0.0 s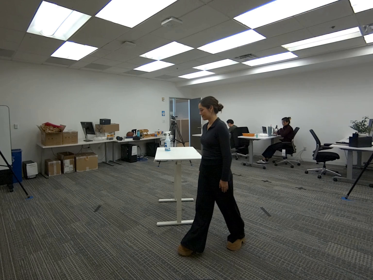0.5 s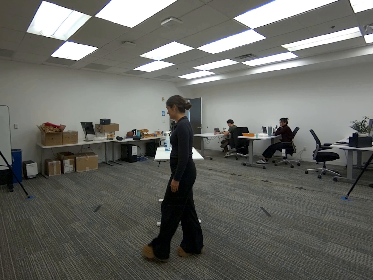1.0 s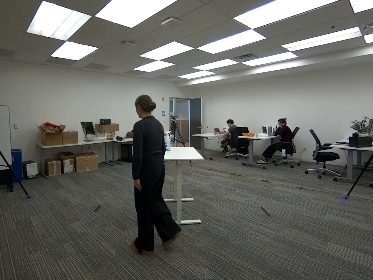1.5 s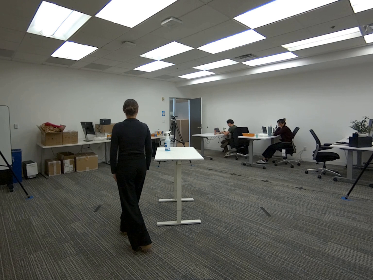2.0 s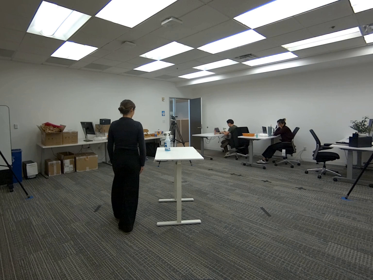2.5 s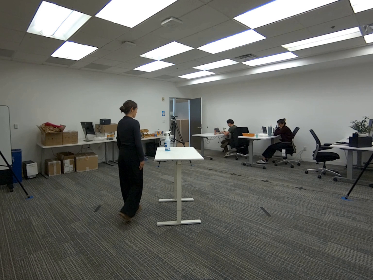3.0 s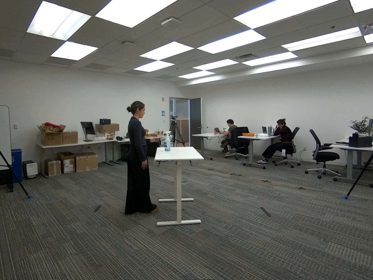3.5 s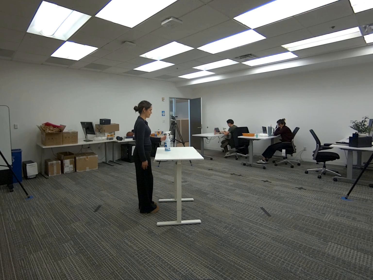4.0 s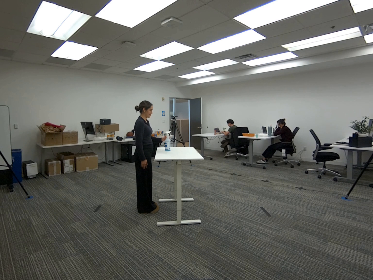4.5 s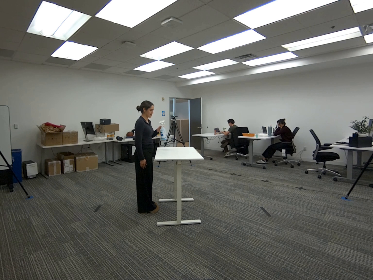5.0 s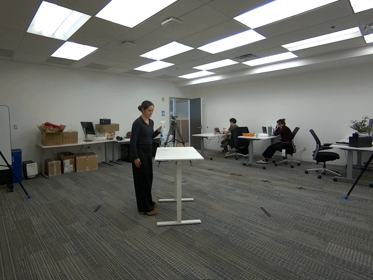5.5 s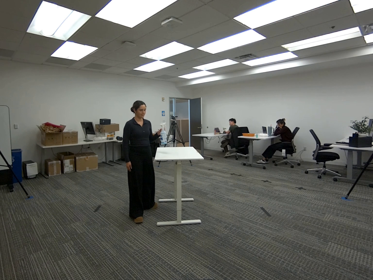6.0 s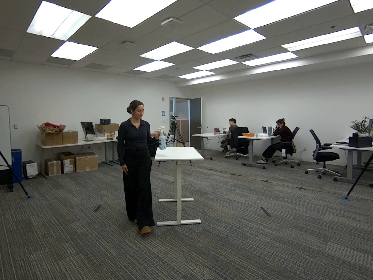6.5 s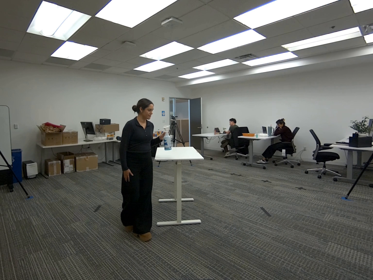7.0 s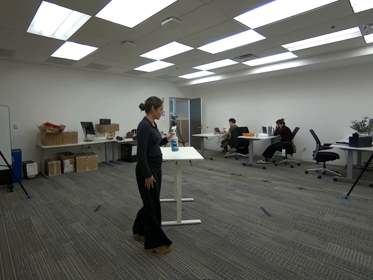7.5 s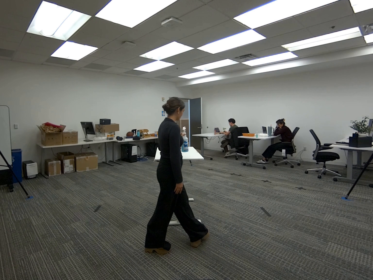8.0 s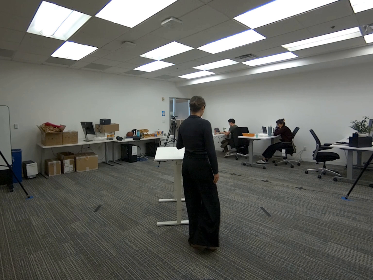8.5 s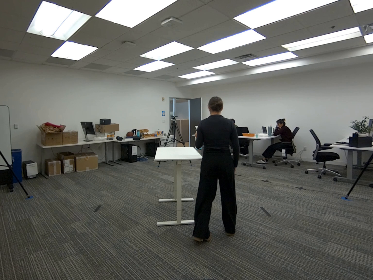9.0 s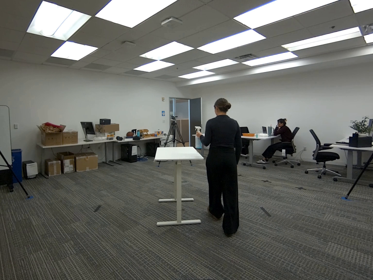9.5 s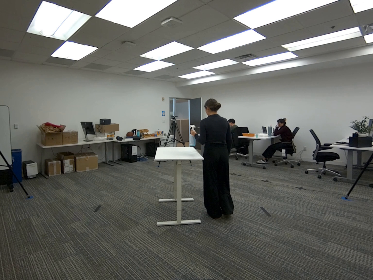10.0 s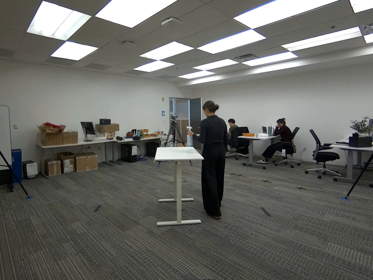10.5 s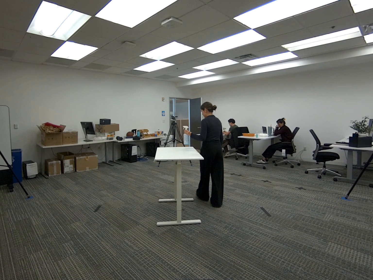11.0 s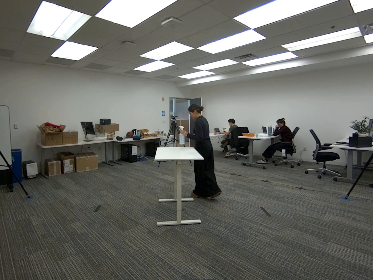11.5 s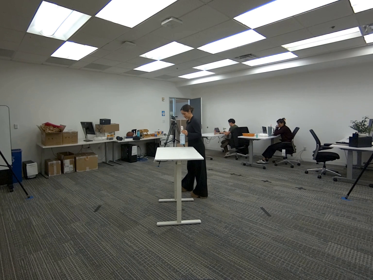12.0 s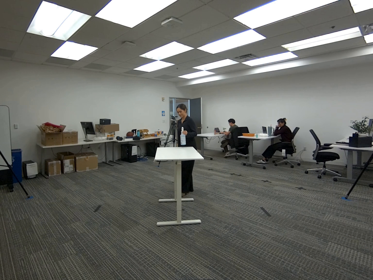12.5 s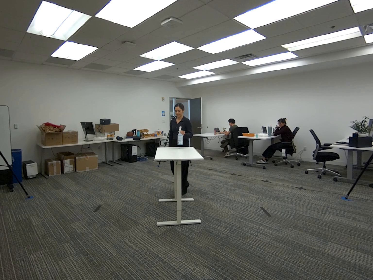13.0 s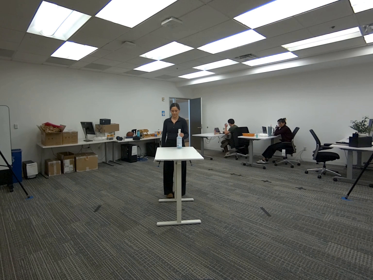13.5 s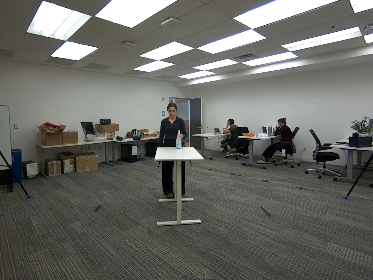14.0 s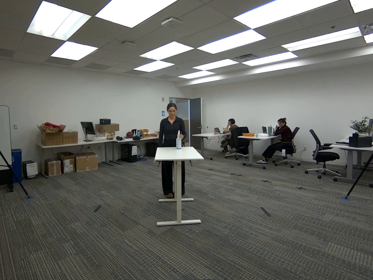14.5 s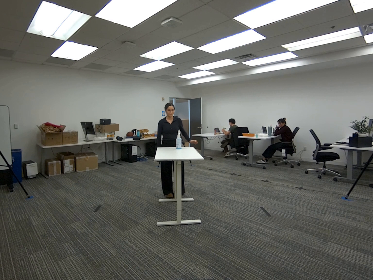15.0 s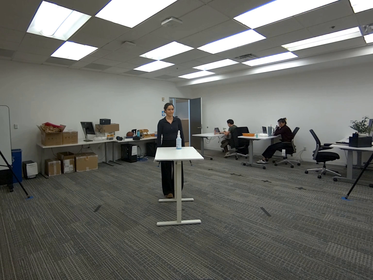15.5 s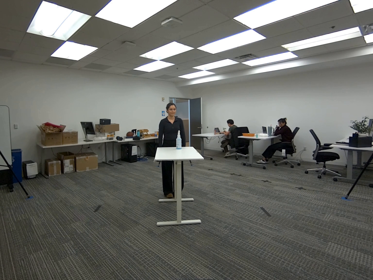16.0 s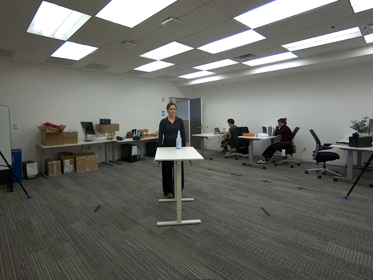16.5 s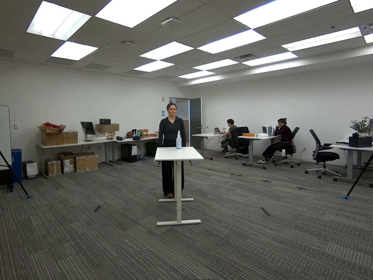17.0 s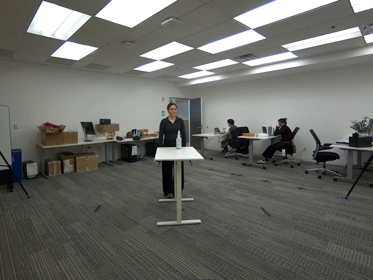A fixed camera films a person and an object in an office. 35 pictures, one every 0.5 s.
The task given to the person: Walk to the spray bottle on the white desk, pick up the spray bottle with your left hand and place it back on the white desk.
